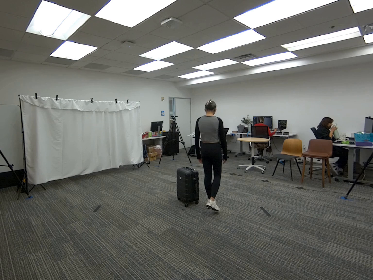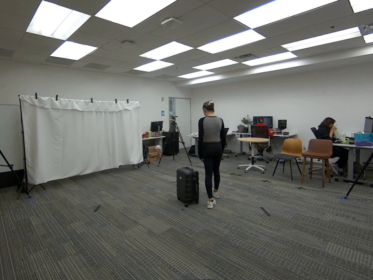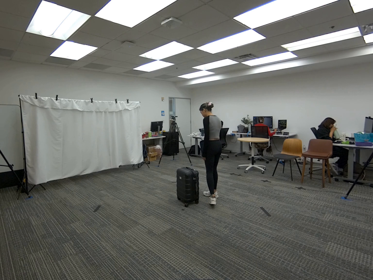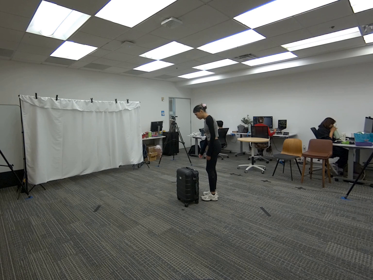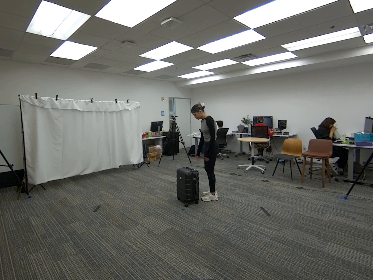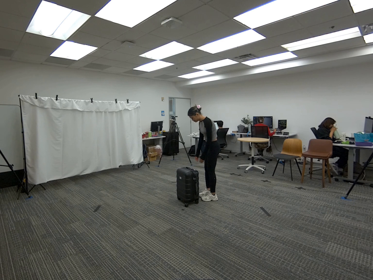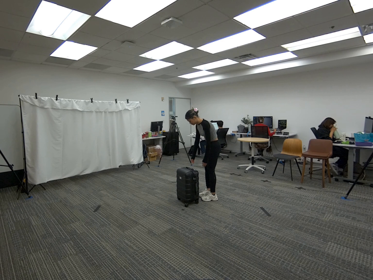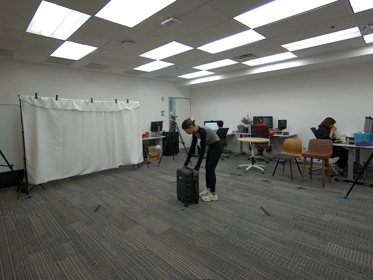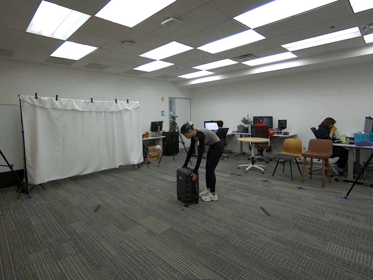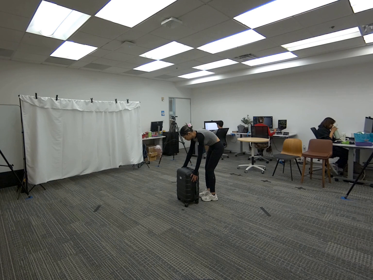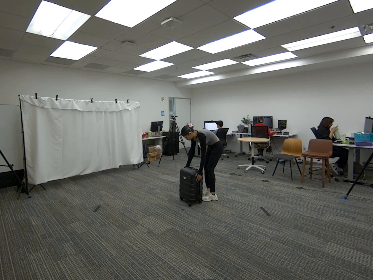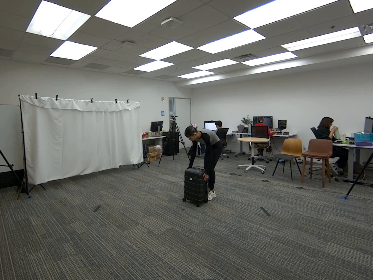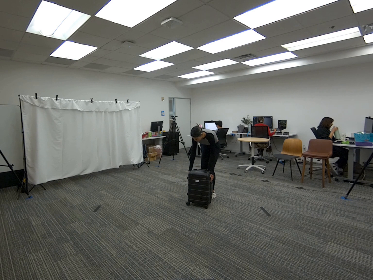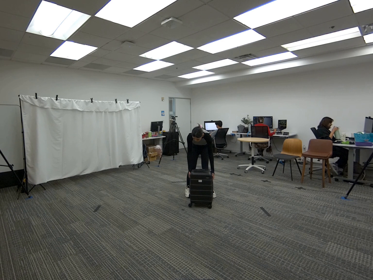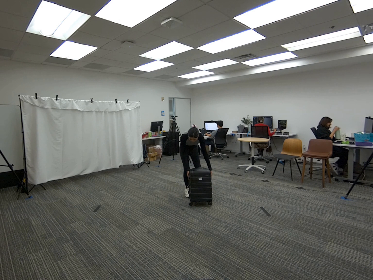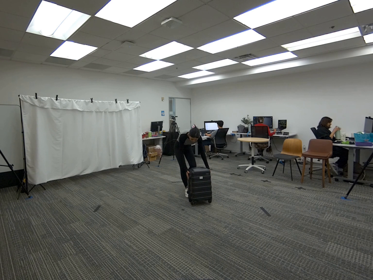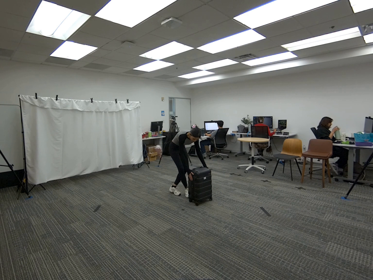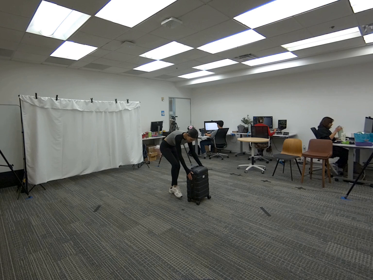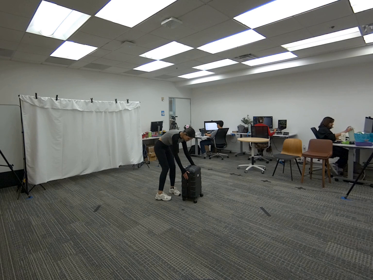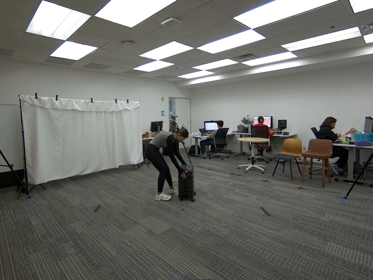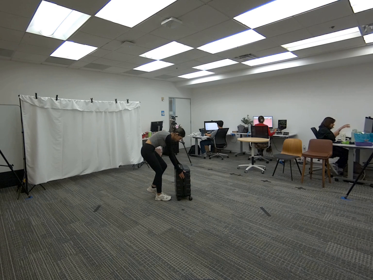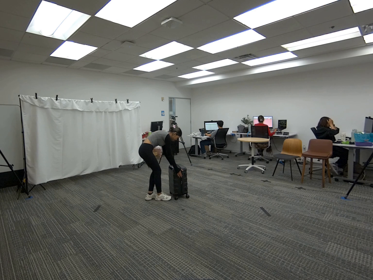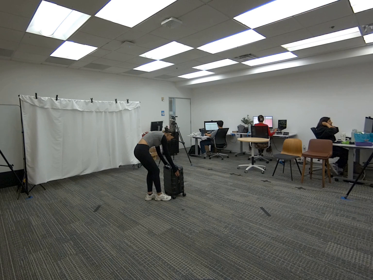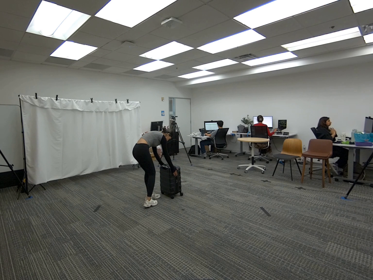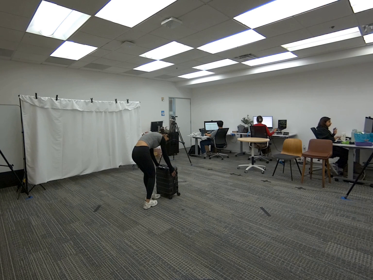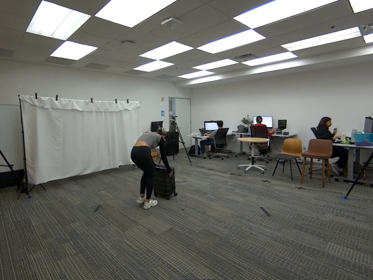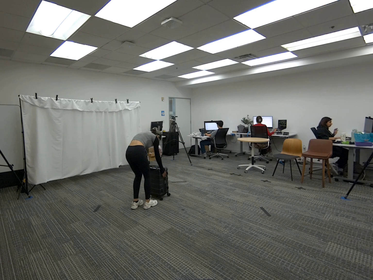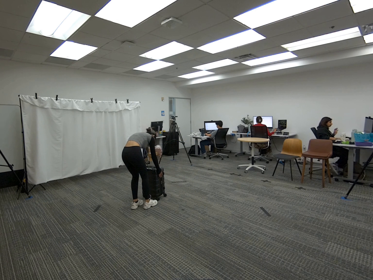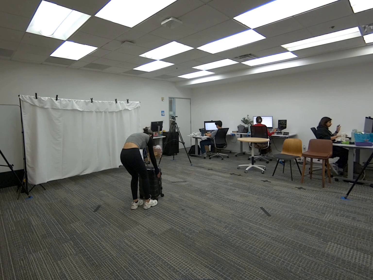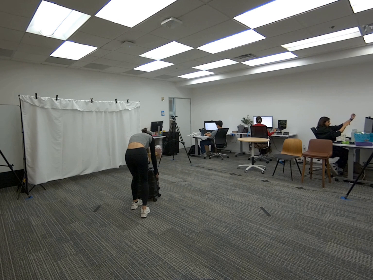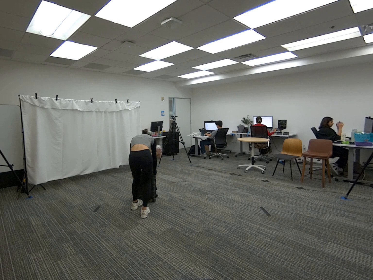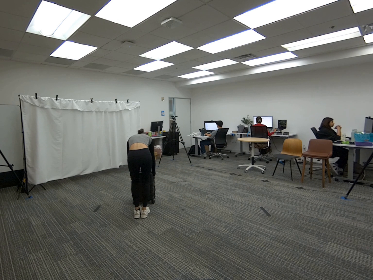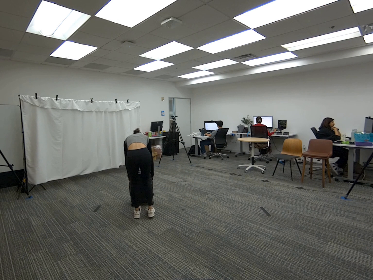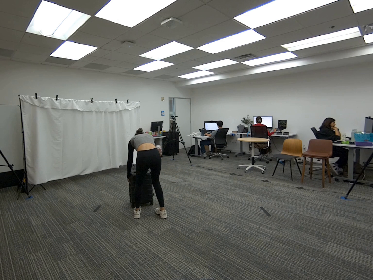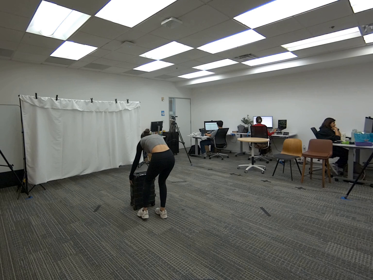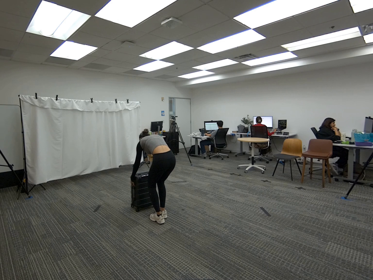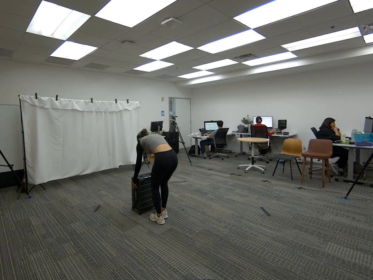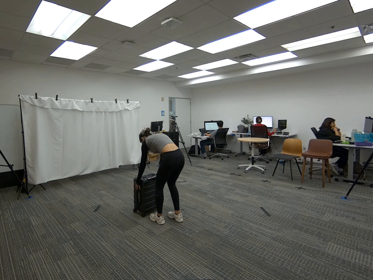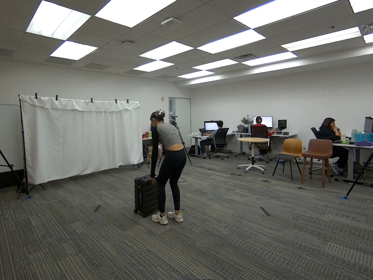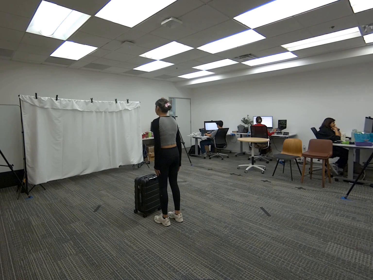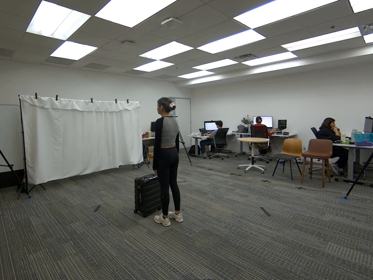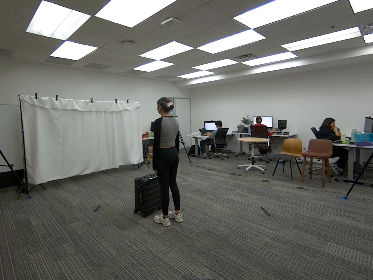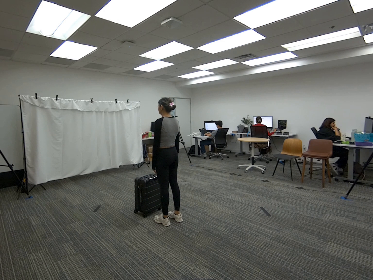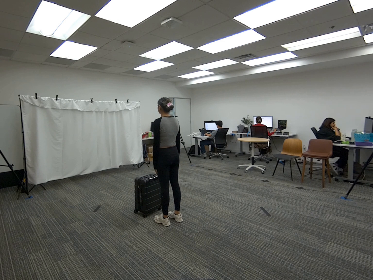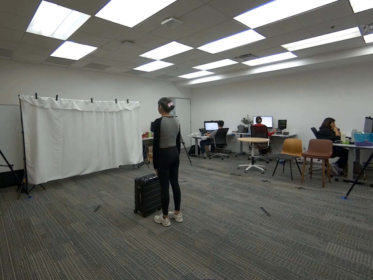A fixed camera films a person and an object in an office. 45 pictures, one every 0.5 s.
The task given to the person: Walk over to the luggage within the bounding area and drag the luggage using both hands. Step away when complete.
